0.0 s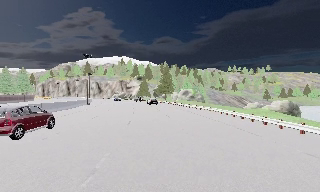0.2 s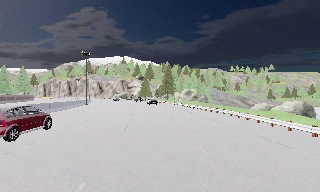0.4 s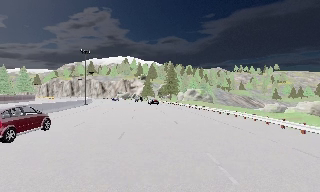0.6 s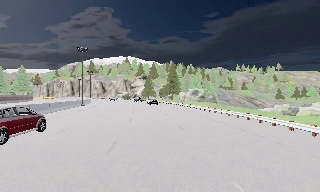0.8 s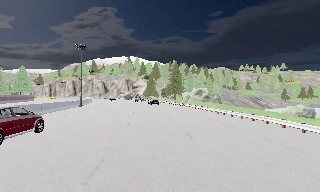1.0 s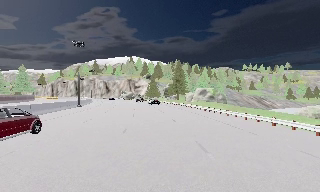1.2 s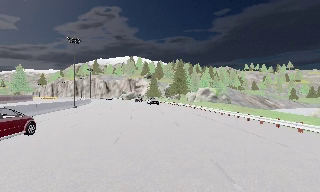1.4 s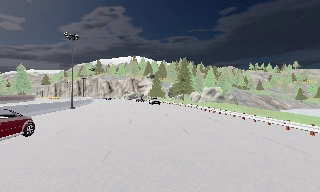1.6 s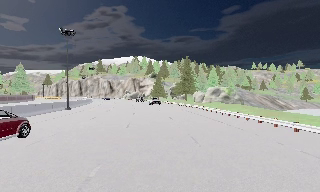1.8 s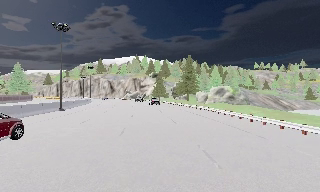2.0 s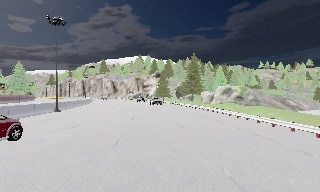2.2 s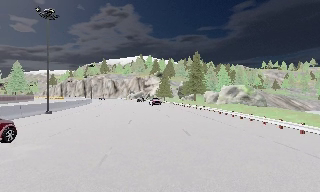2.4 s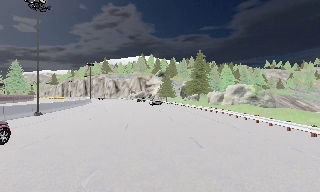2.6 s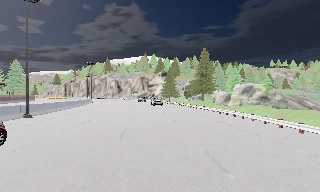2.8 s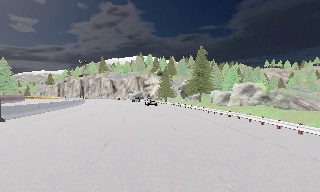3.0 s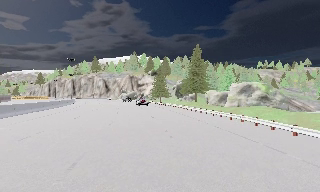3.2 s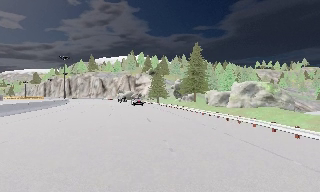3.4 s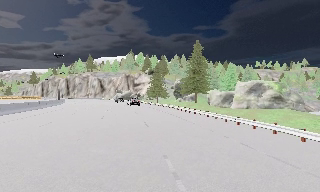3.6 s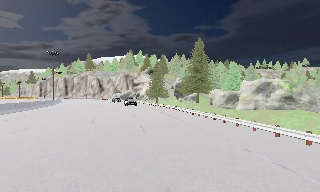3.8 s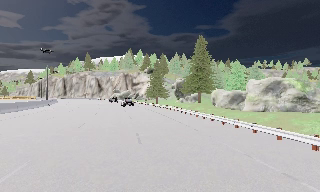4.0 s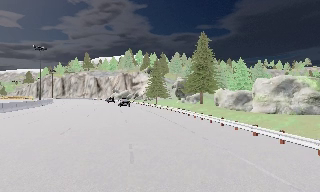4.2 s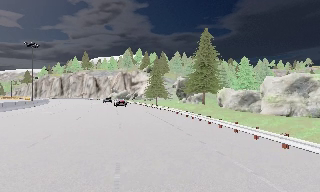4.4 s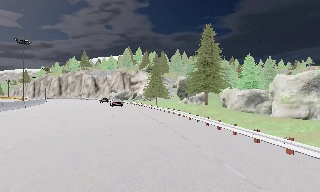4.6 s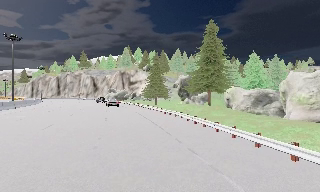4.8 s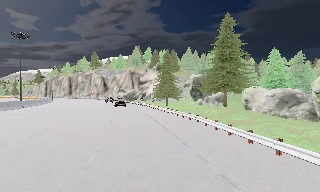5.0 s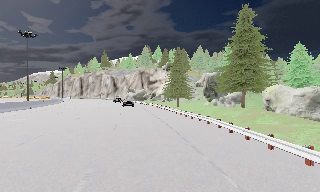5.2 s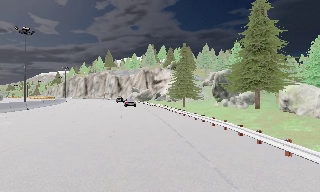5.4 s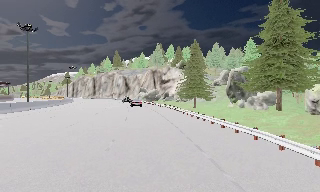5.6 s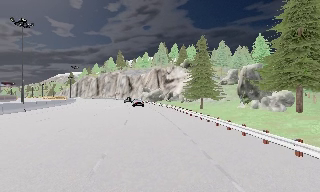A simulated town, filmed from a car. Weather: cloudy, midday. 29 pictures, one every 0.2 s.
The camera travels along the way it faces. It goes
forward.
0.0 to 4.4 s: The camera travels forward, about 45 m, so what stands in front looms larger.
4.4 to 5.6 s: The camera pans to its left, which is counterclockwise from overhead, by about 15 degrees. It travels forward, about 12 m, so what stands in front looms larger.
The film runs forward here.
